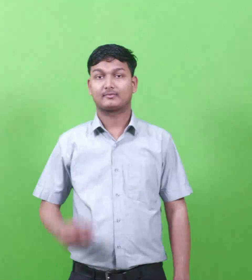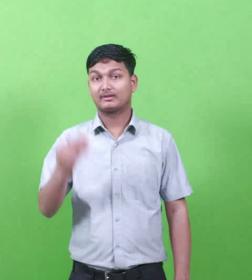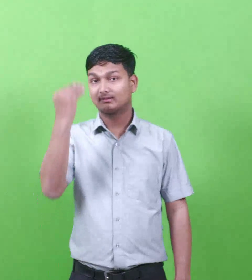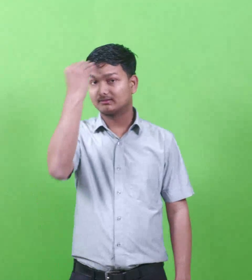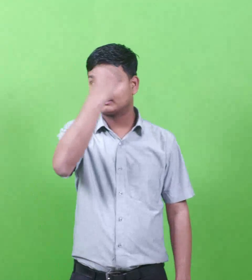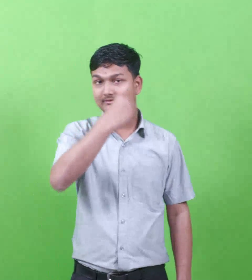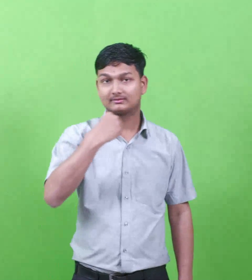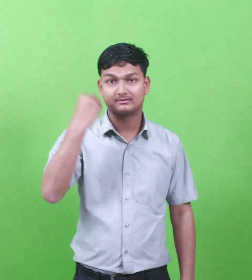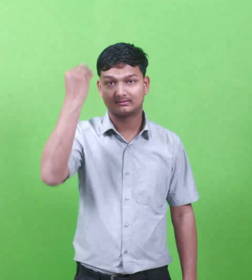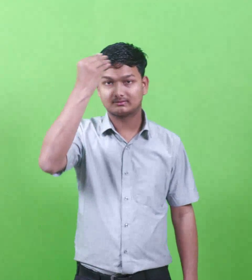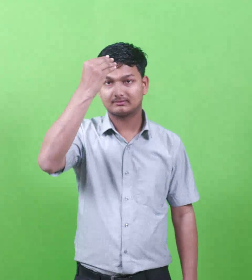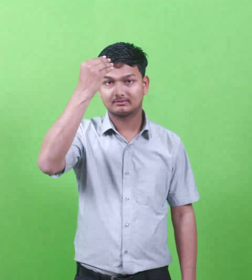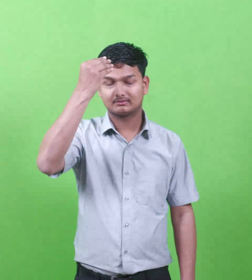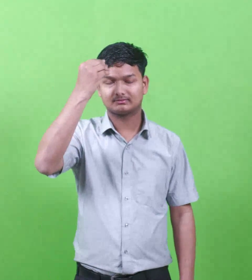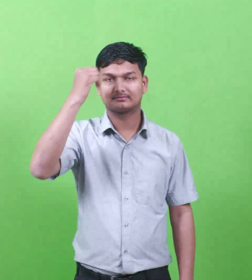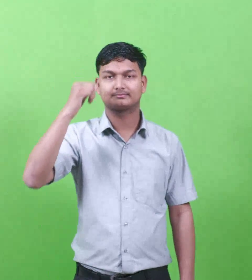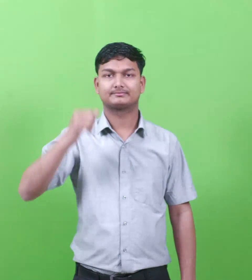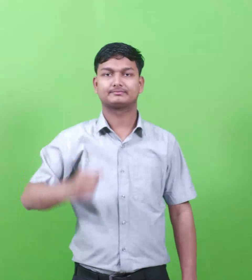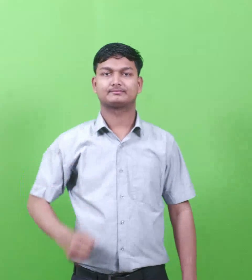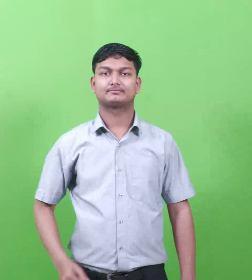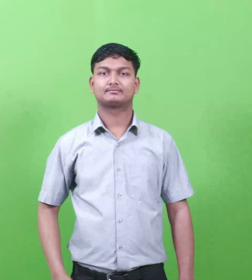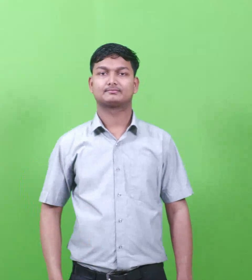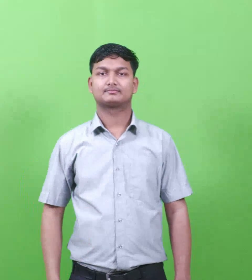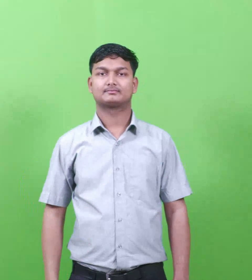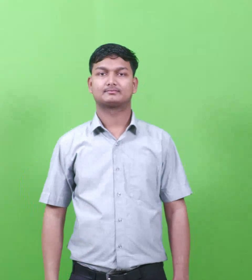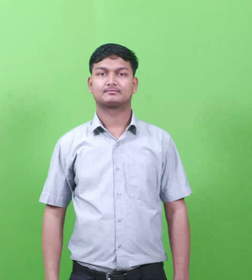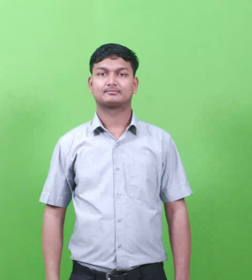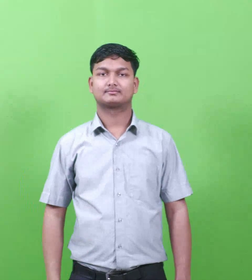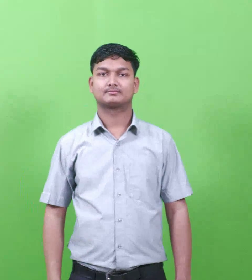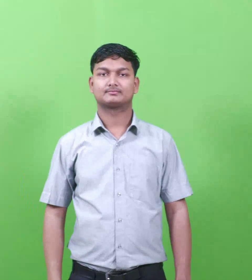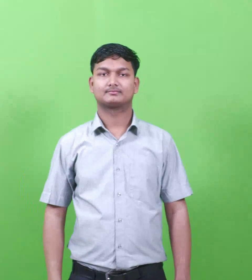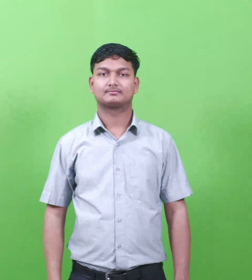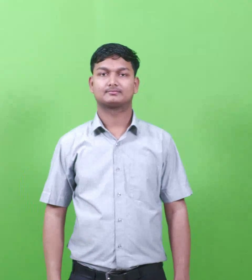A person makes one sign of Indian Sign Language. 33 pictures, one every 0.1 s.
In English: mary-1
